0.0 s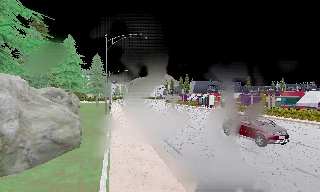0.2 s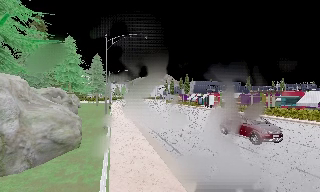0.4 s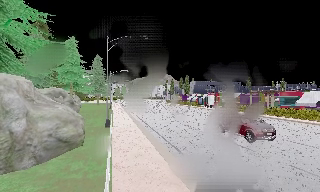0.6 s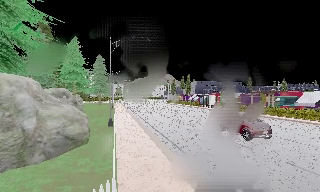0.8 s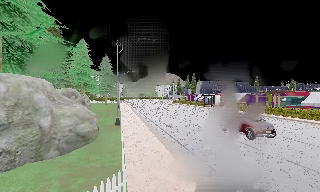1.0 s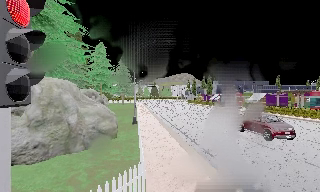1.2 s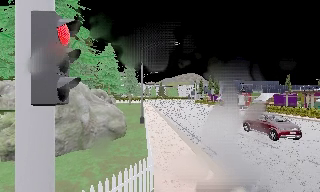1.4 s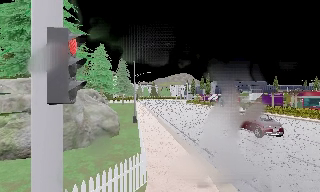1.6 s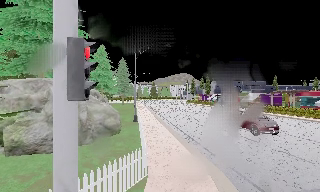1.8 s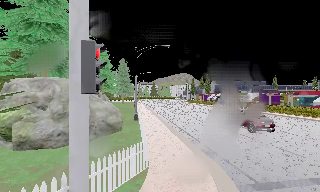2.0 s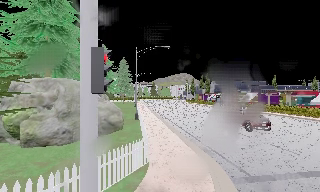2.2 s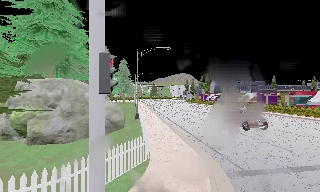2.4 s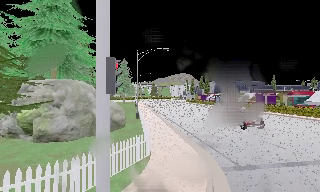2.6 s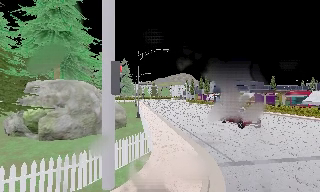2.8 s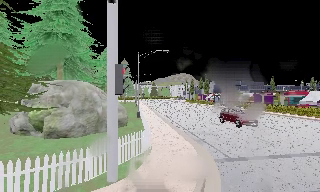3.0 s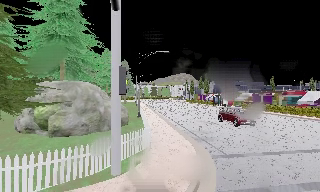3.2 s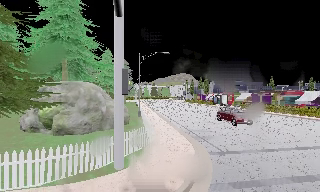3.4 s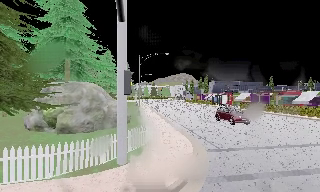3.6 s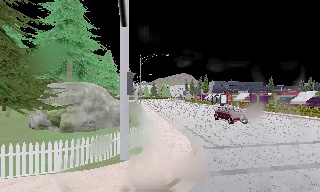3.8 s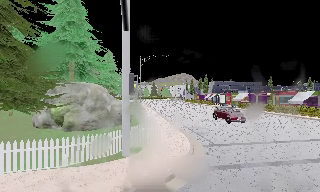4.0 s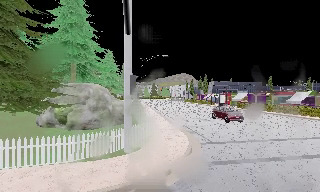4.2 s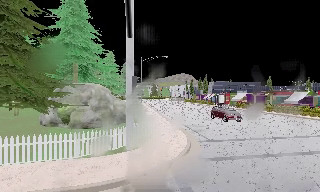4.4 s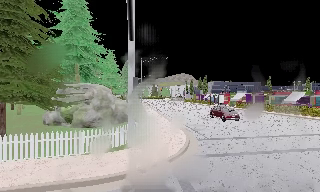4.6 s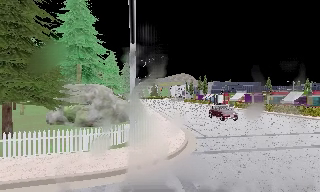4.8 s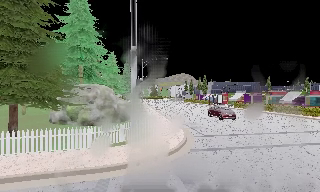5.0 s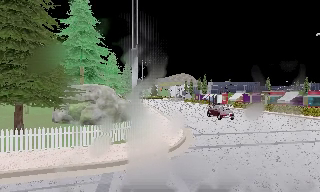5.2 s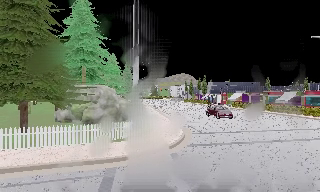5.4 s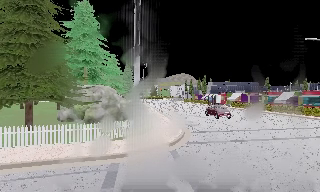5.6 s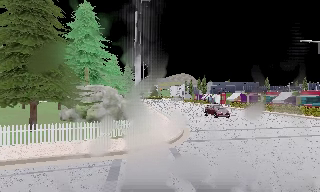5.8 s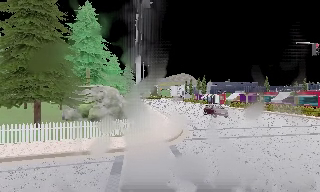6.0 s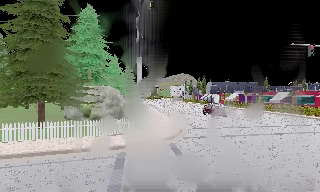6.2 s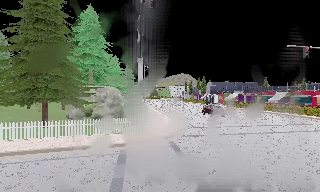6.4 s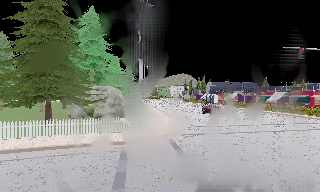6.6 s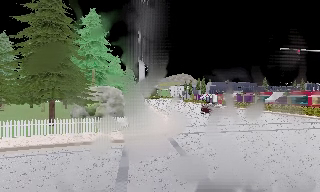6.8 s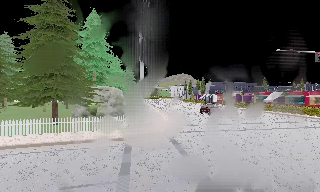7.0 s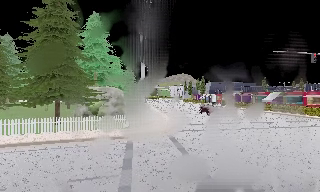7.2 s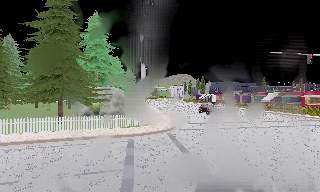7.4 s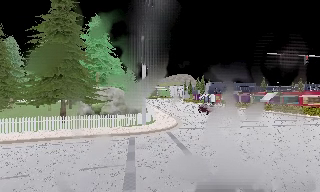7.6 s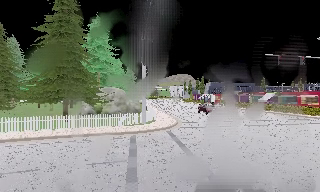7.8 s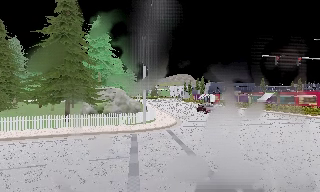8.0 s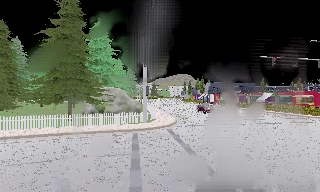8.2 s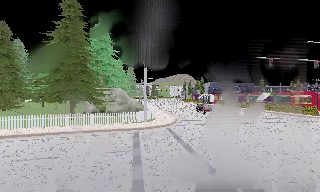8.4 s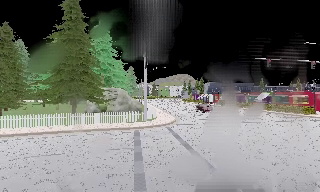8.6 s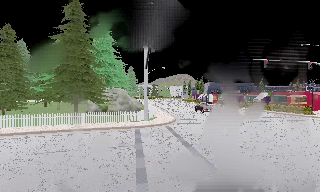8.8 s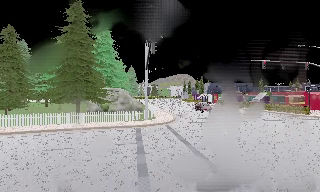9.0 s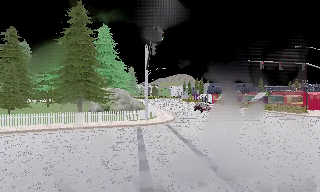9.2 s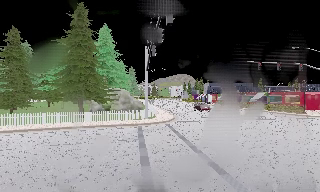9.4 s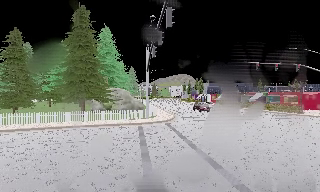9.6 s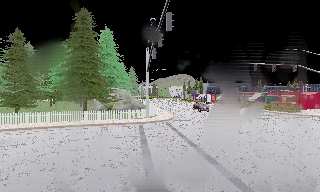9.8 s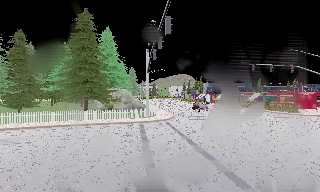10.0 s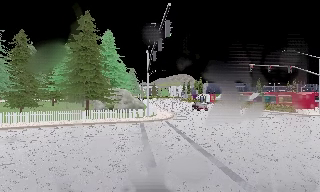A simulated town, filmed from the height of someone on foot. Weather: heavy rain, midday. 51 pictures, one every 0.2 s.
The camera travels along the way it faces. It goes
backward.
0.0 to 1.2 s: The camera pans to its left, which is counterclockwise from overhead, by about 10 degrees. It travels backward, about 2 m, so what stands in front gets smaller. It gains speed.
1.2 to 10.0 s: The camera travels backward, about 17 m, so what stands in front gets smaller.
The film runs backward here.
